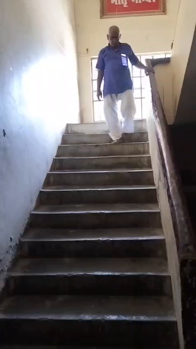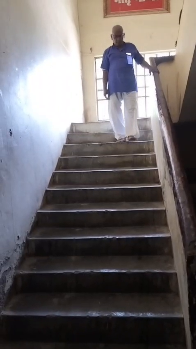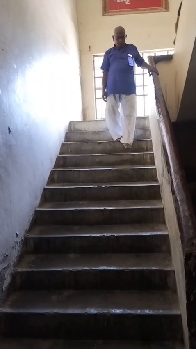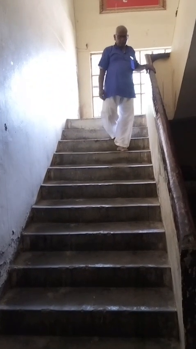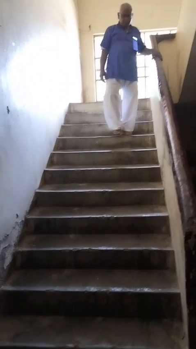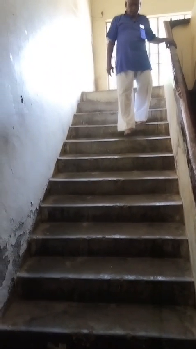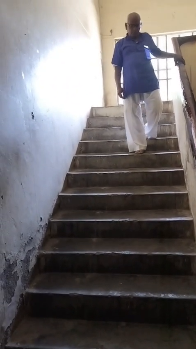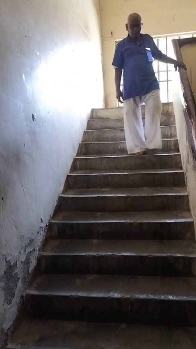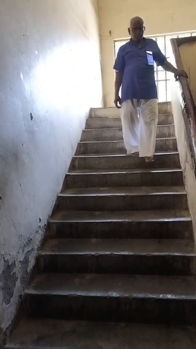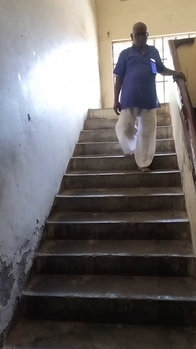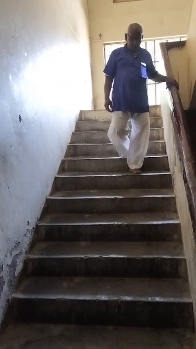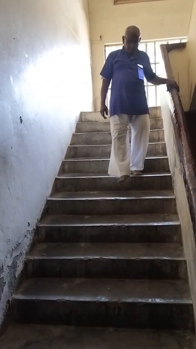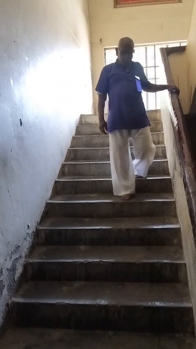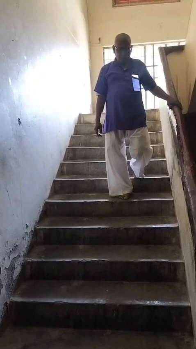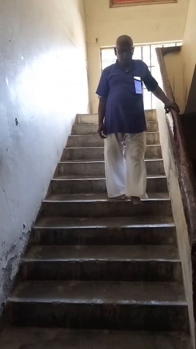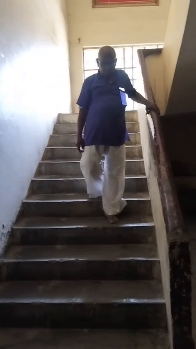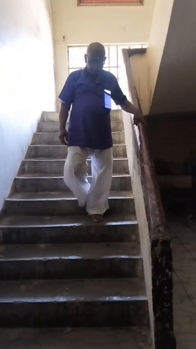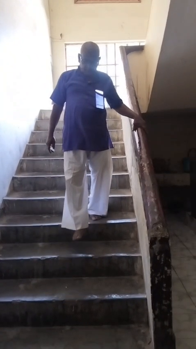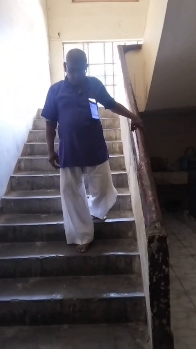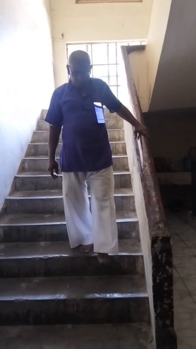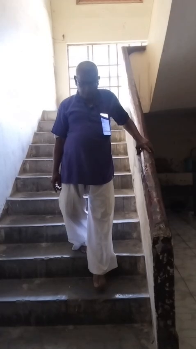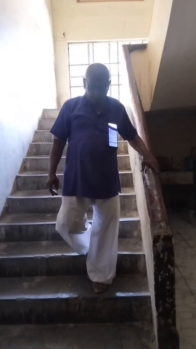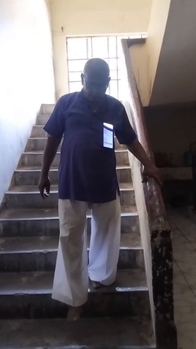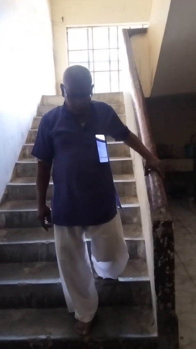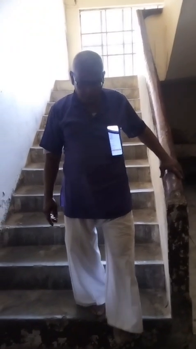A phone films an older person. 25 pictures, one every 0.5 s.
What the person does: Going down stairs.
